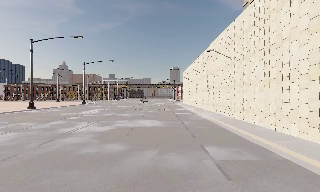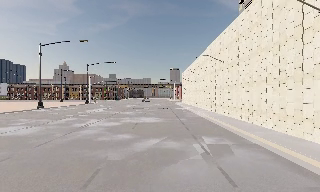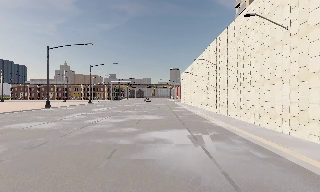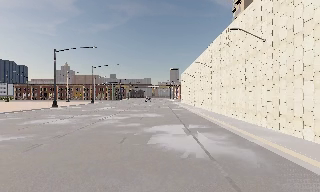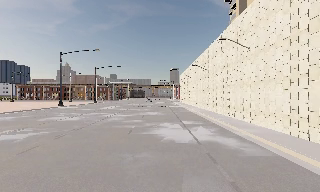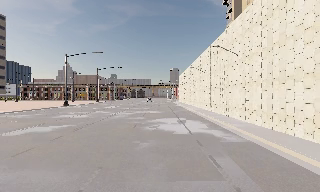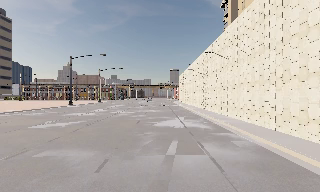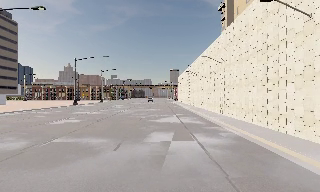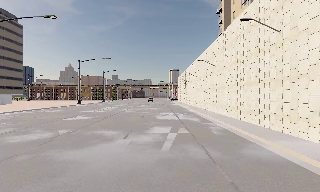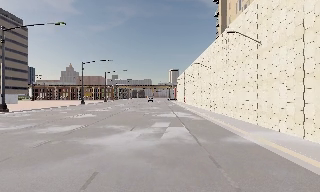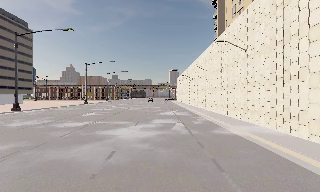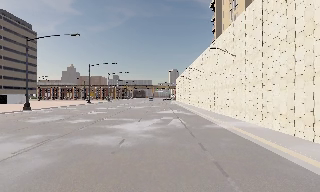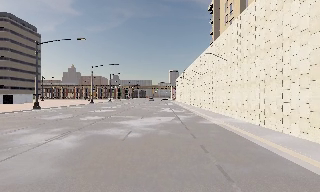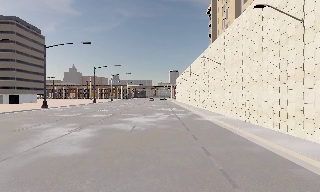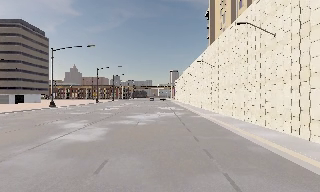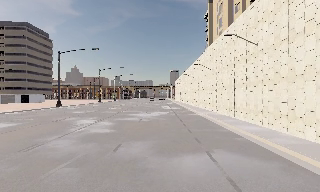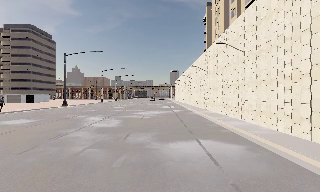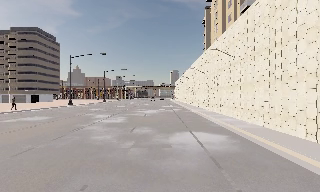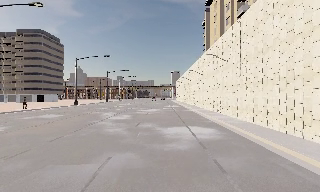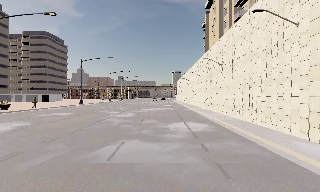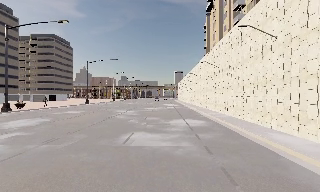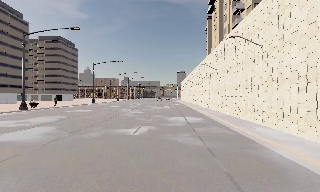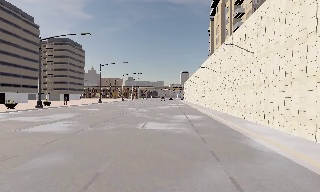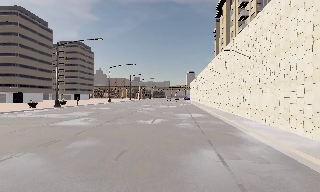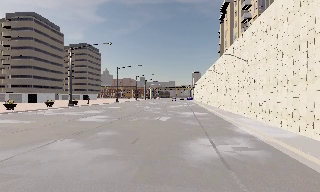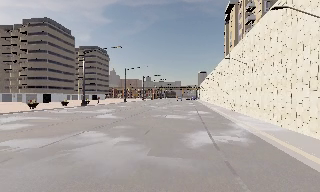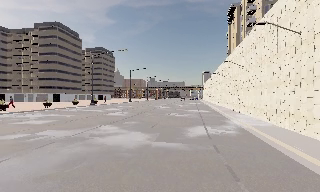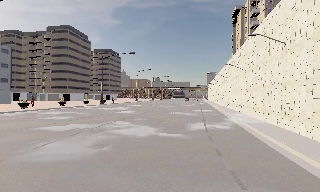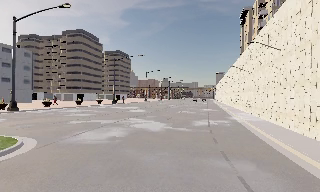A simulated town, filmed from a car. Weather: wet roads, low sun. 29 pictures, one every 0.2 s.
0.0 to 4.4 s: The camera travels backward, about 40 m, so what stands in front gets smaller.
4.4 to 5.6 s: The camera swings to its left by about 10 degrees, and the scene slides to the right. It travels backward, about 10 m, so what stands in front gets smaller.
The film runs backward here.
